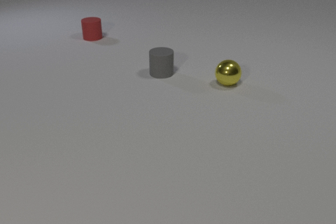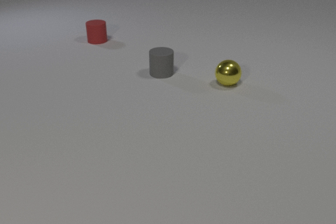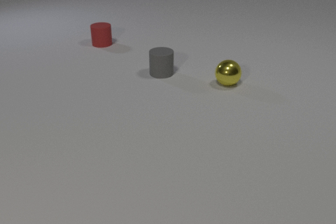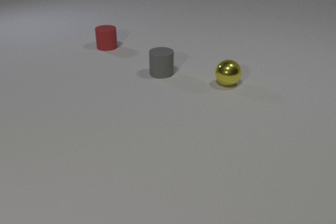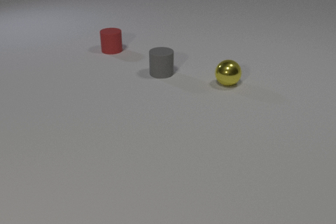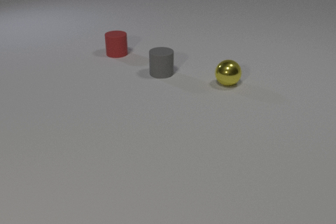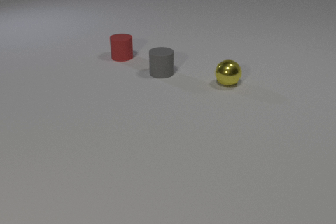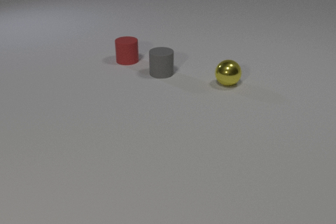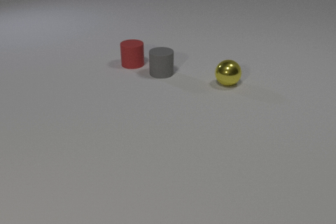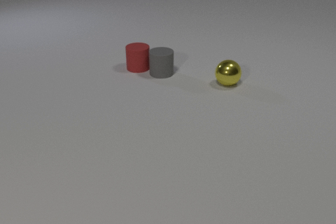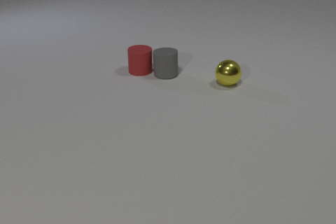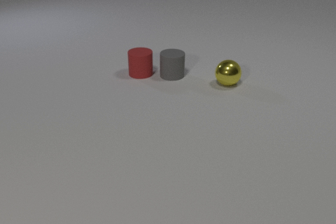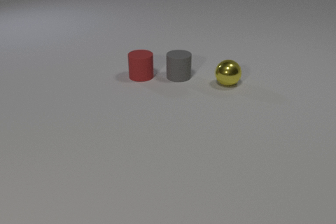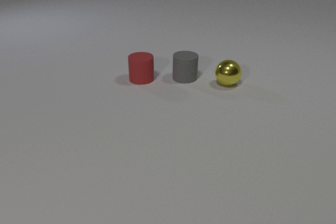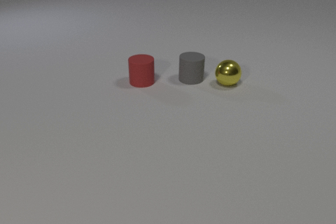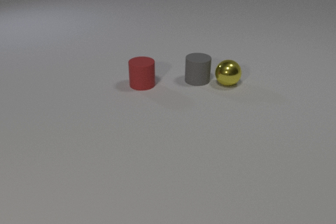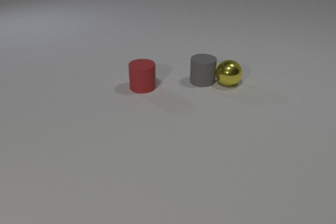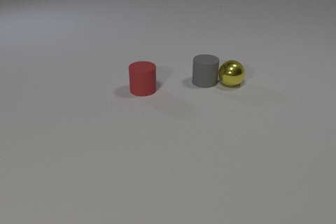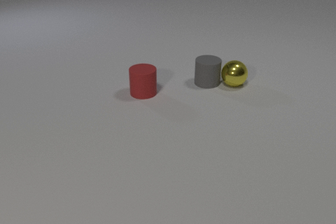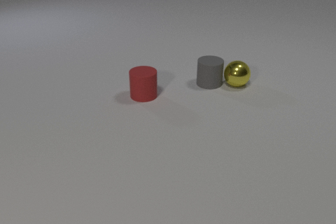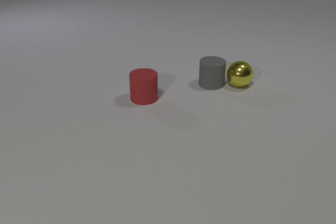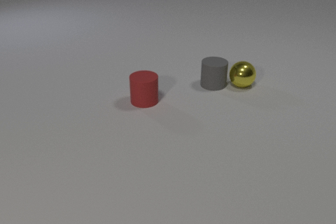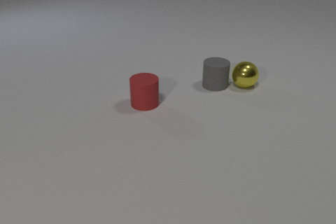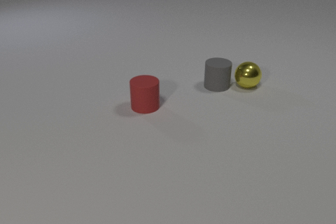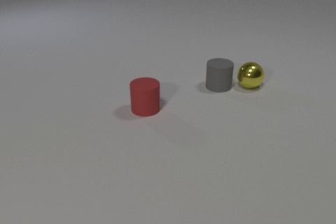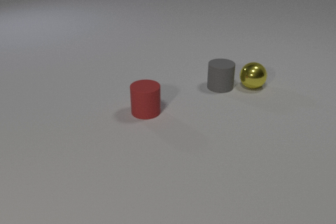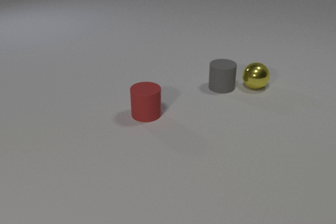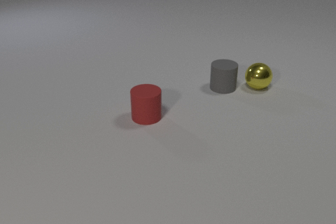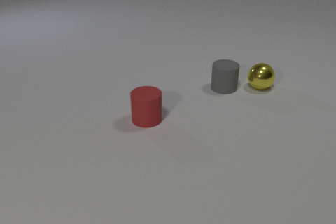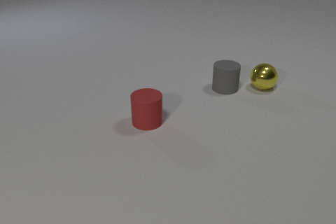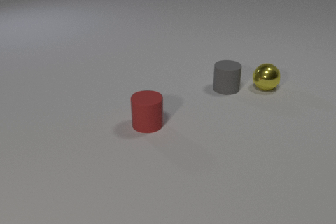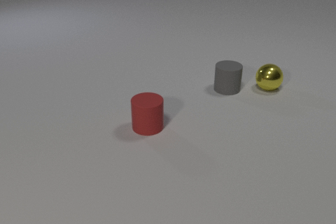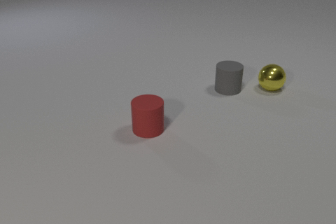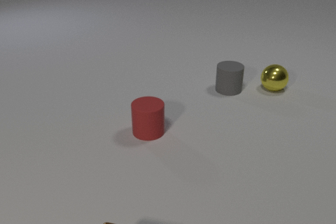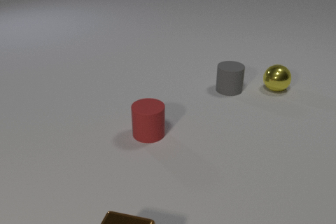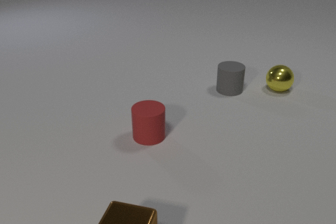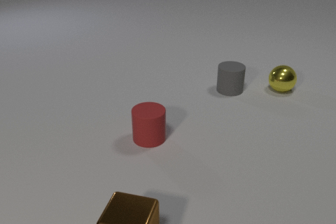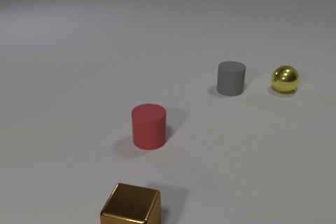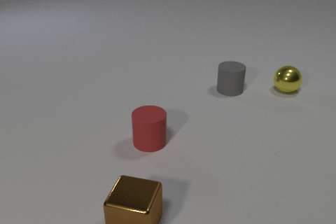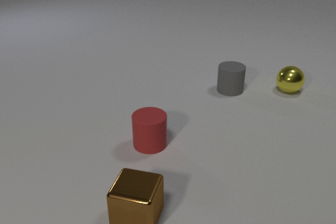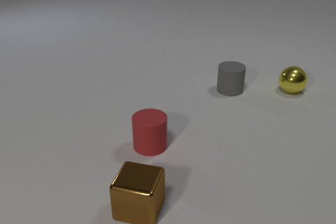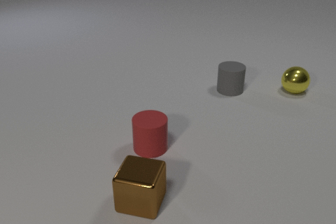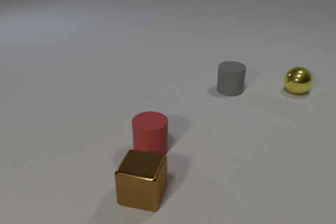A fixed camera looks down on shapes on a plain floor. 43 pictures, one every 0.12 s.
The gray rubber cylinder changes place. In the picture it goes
to the right.
The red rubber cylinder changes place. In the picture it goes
toward the camera.
0.00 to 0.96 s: The red rubber cylinder slides toward the camera and to the right.
0.96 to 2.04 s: The red rubber cylinder slides toward the camera. The gray rubber cylinder slides to the right and toward the camera. The red rubber cylinder and the gray rubber cylinder collide. The gray rubber cylinder and the yellow metal sphere collide.
2.04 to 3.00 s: The red rubber cylinder slides toward the camera. The gray rubber cylinder slides to the right and toward the camera. The yellow metal sphere rolls to the right.
3.00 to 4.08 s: The red rubber cylinder slides toward the camera. The gray rubber cylinder slides to the right. The brown metal cube comes in at the bottom edge, slides away from the camera. The yellow metal sphere rolls to the right.
4.08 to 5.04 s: The red rubber cylinder slides toward the camera. The brown metal cube slides away from the camera. The yellow metal sphere rolls to the right.
What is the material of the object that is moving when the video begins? rubber.
How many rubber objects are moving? 2.
What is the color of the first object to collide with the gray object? red.
